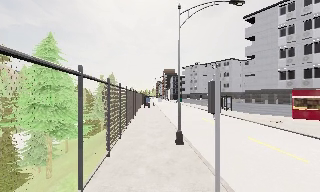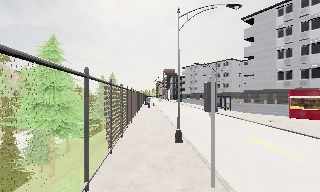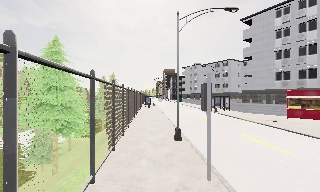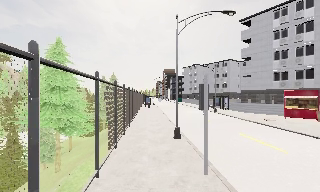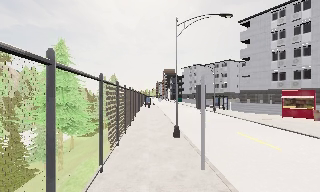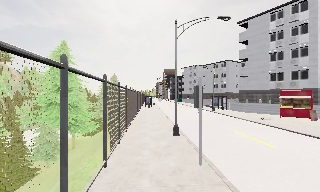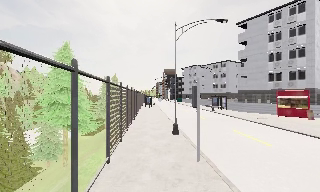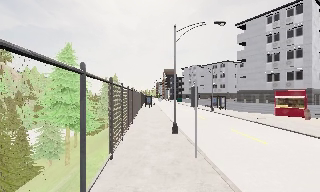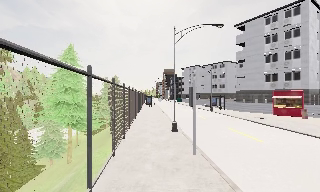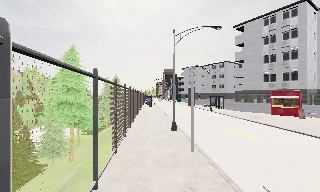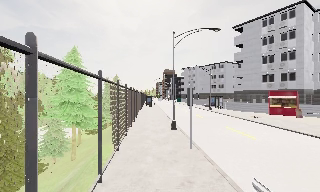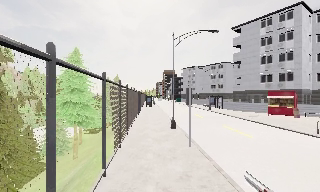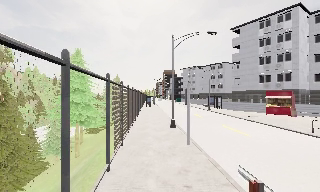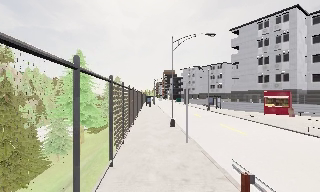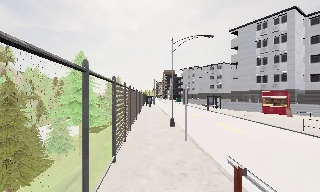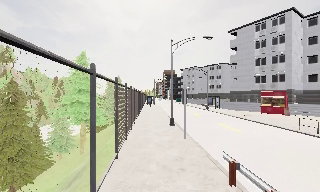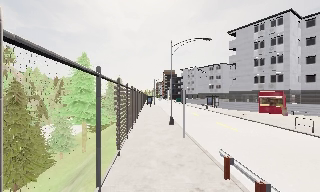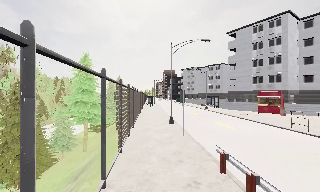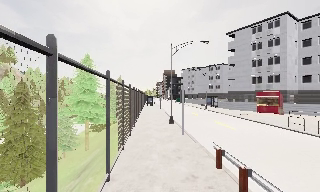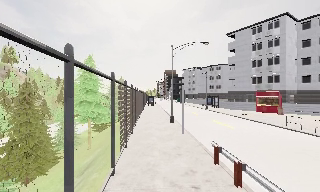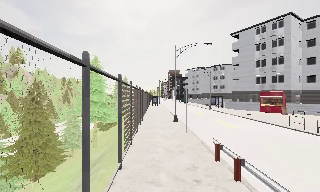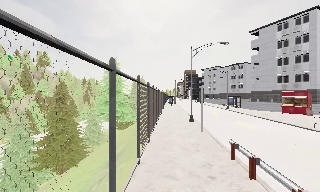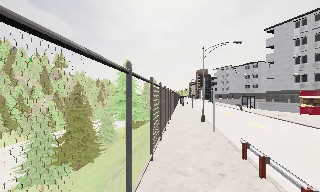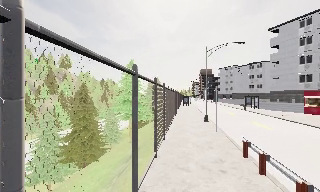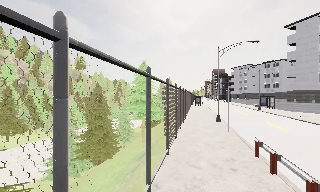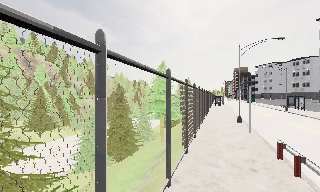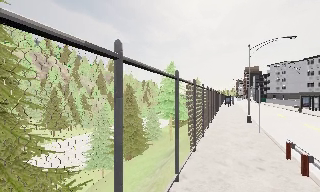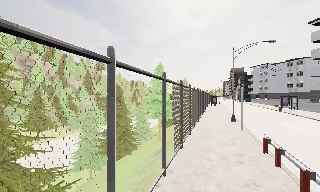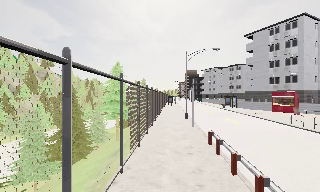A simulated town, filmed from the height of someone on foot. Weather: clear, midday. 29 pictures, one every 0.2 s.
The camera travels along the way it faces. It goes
backward.
0.0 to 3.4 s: The camera travels backward, about 6 m, so what stands in front gets smaller.
3.4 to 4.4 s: The camera swings to its left by about 10 degrees, and the scene slides to the right. It travels backward, about 1.5 m, so what stands in front gets smaller.
4.4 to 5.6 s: The camera travels backward, about 2 m, so what stands in front gets smaller.
The film runs backward here.
